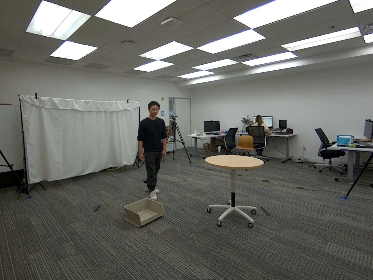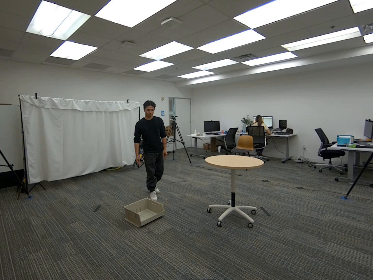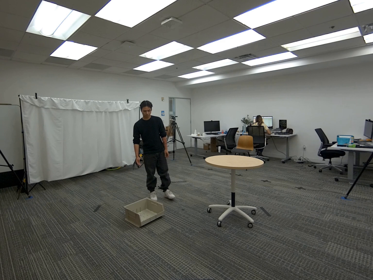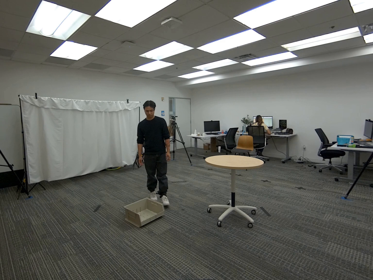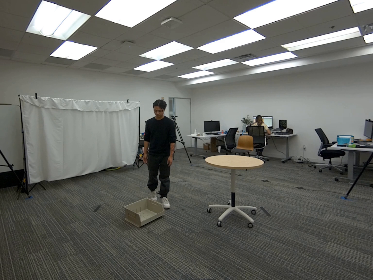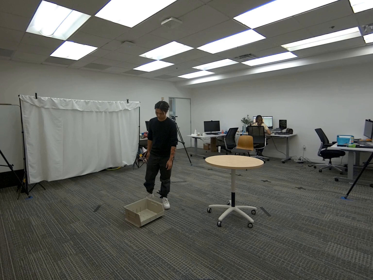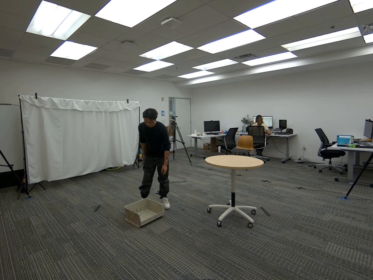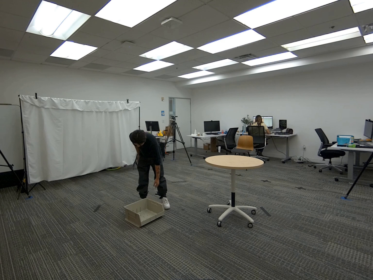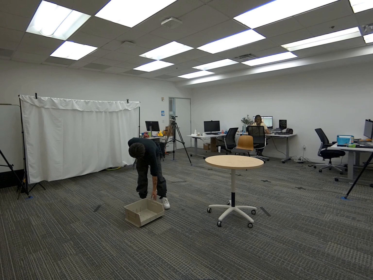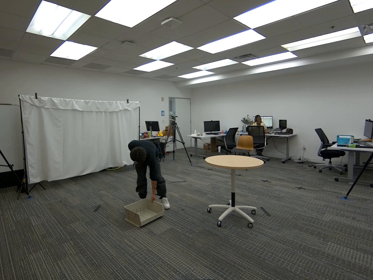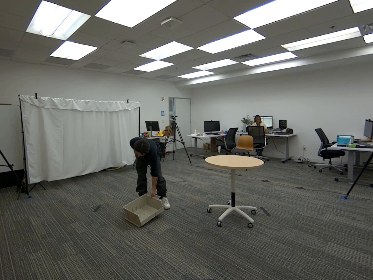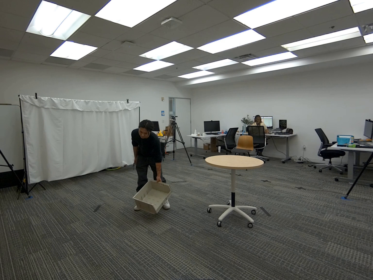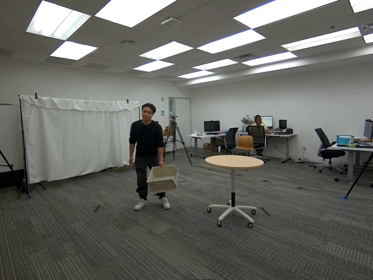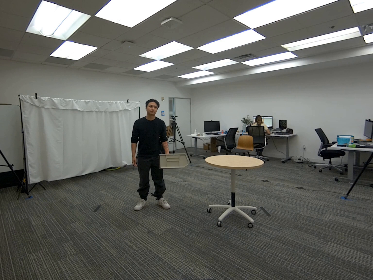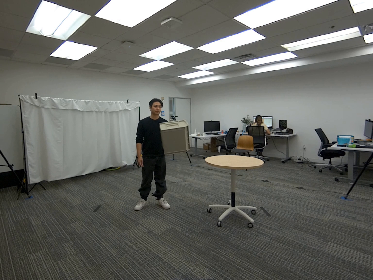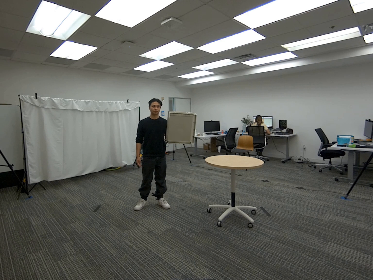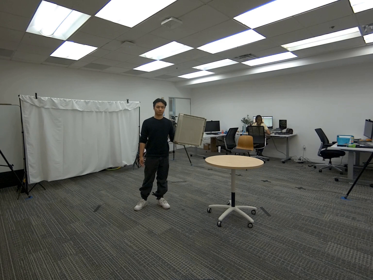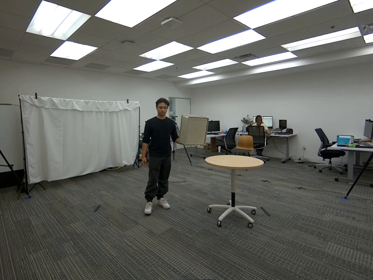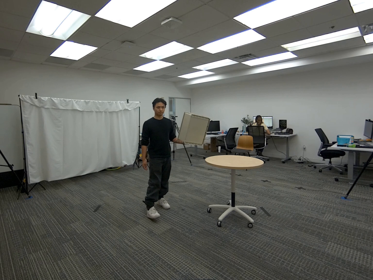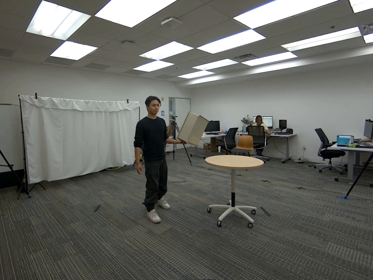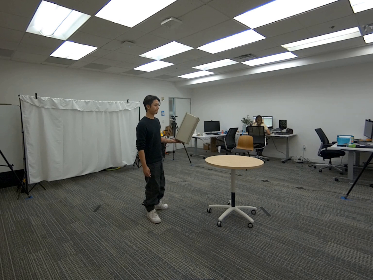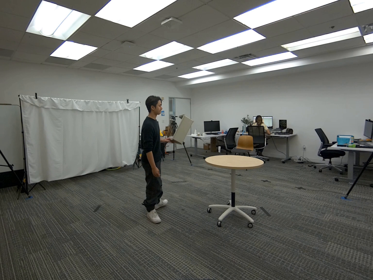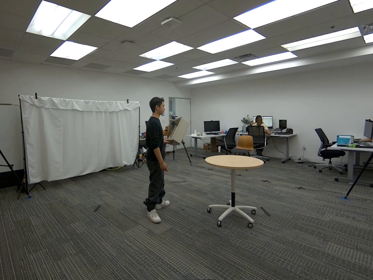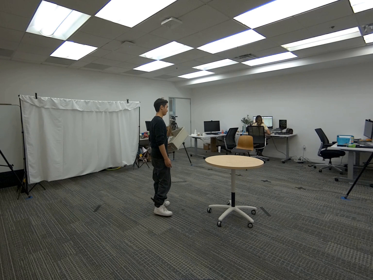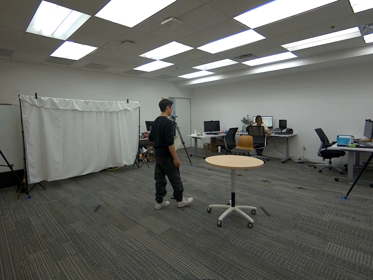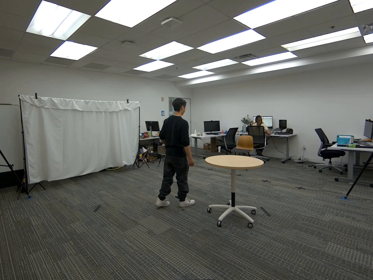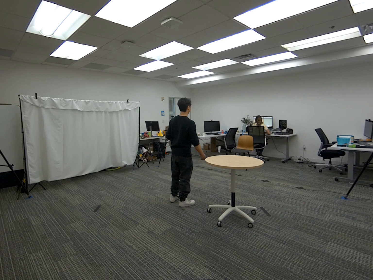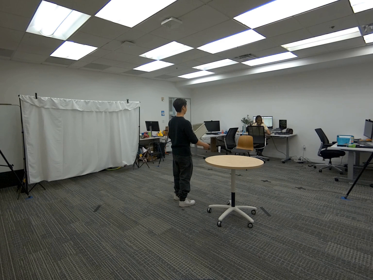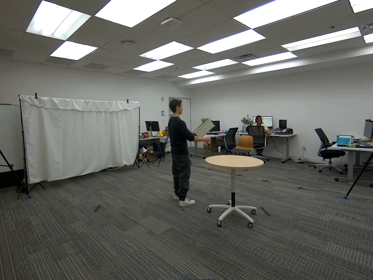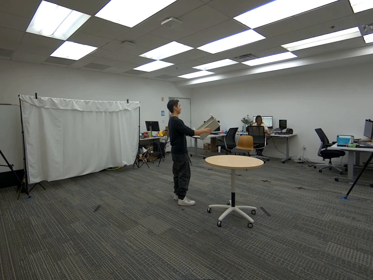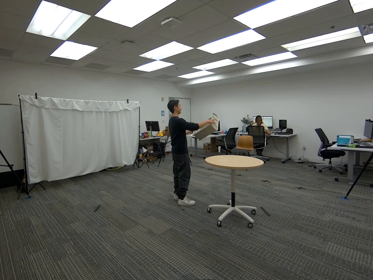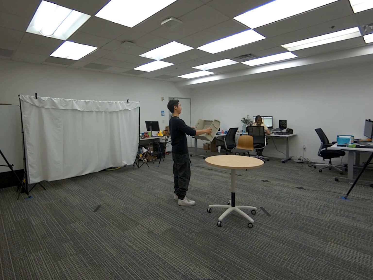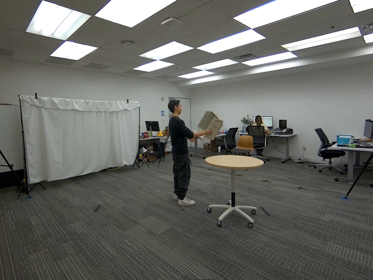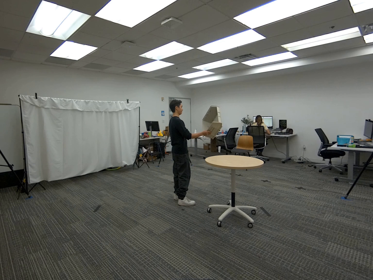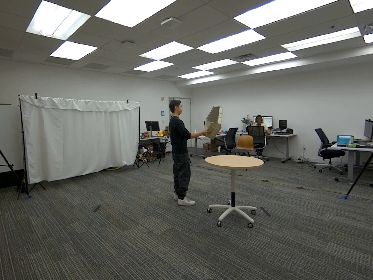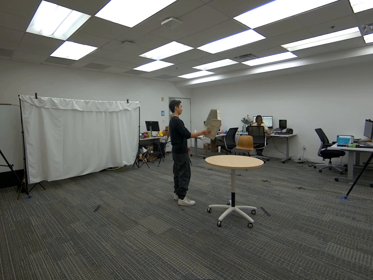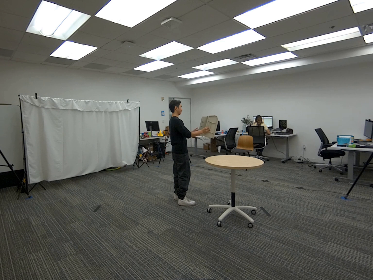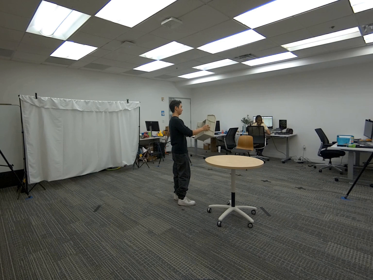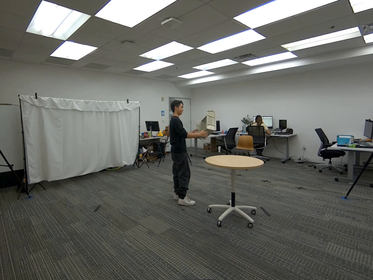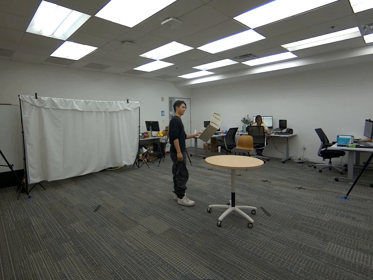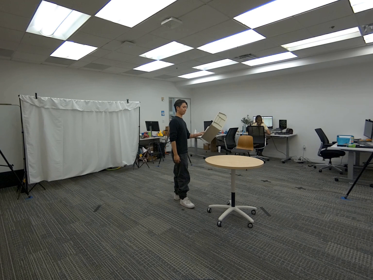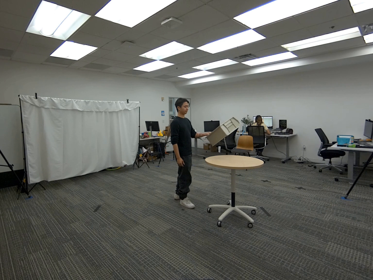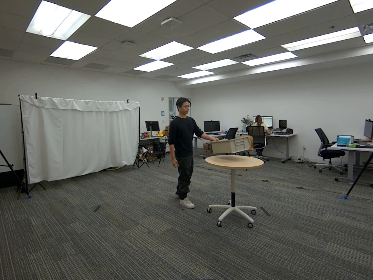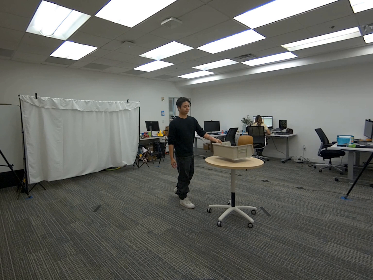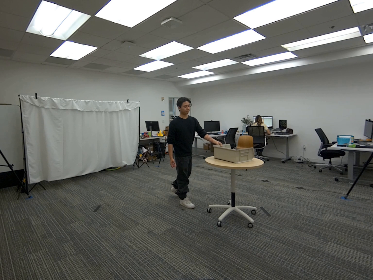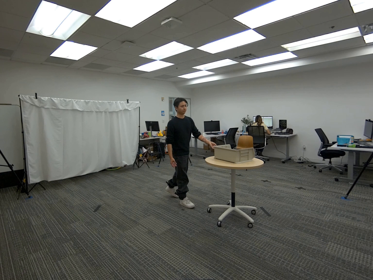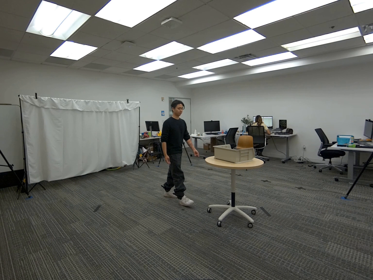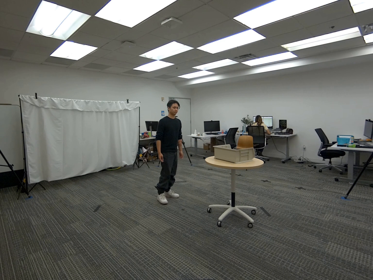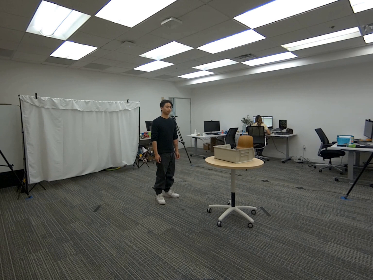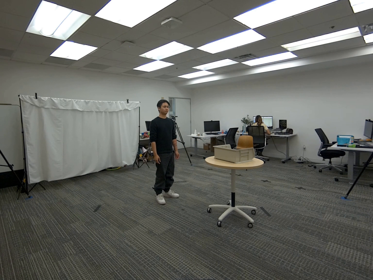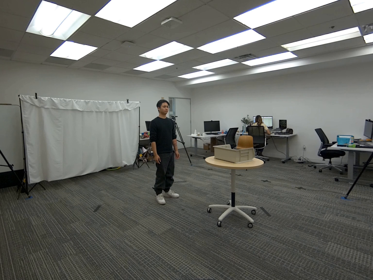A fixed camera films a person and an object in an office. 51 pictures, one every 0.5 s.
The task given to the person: Walk over to the beige bin on the ground and pick up the bin using your left hand and handover the bin to your right hand. Wallk within the bounding area and handover the bin back to the left hand and place the bin on the round table.
